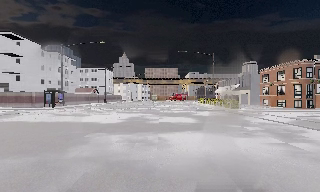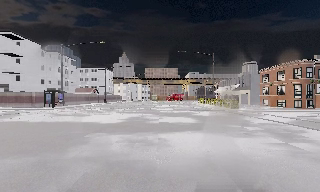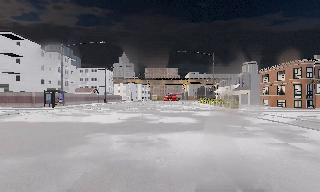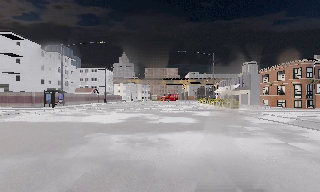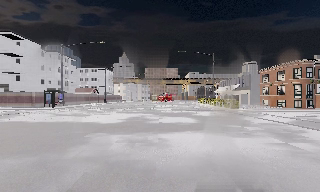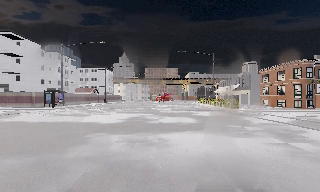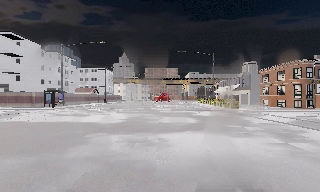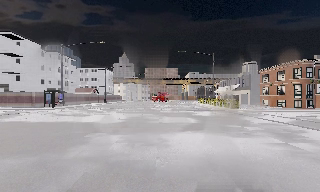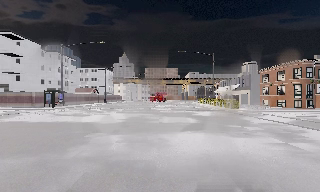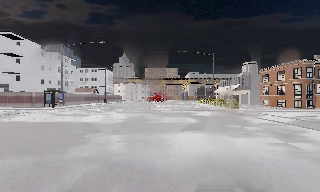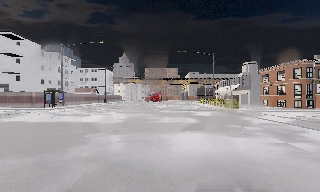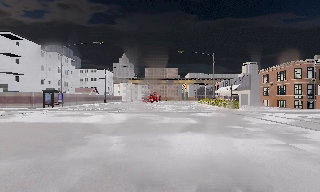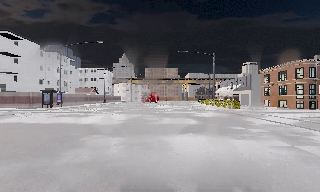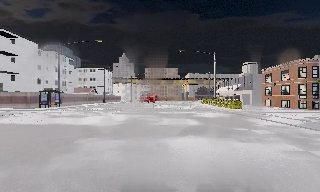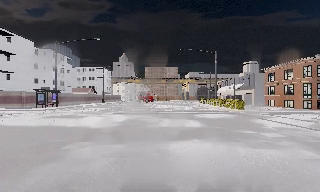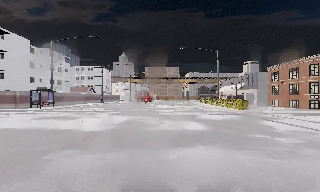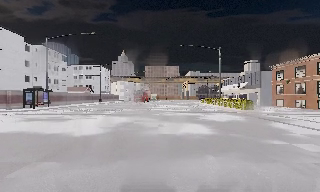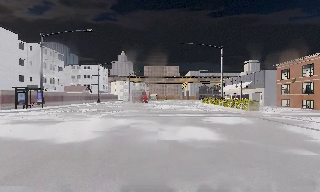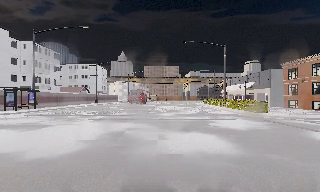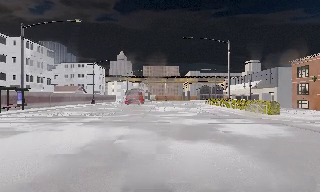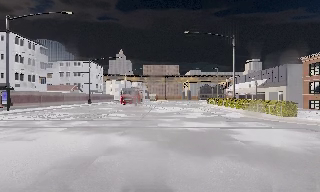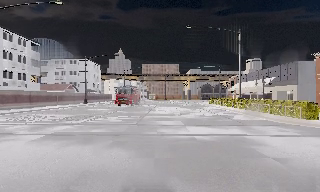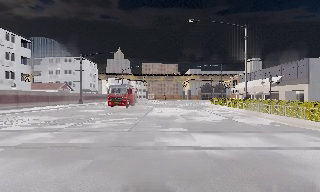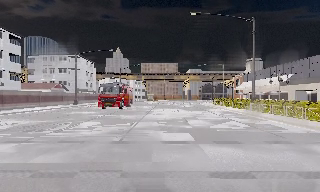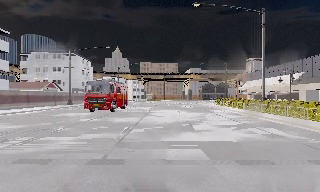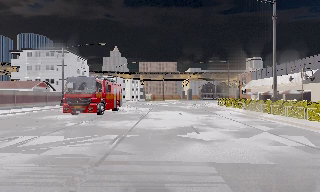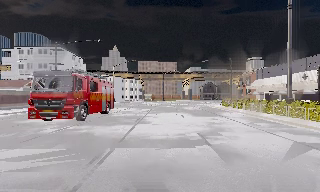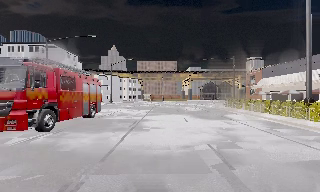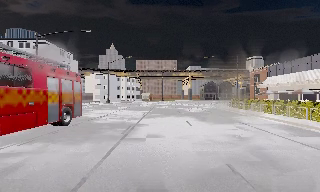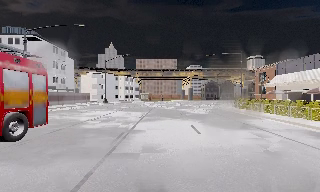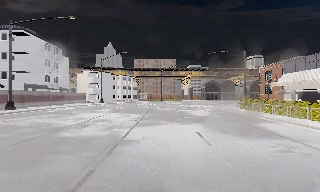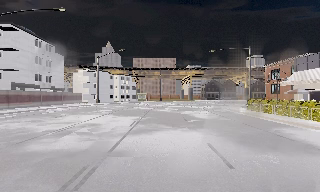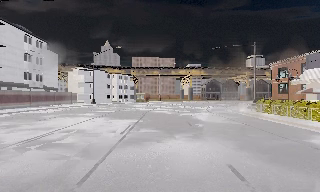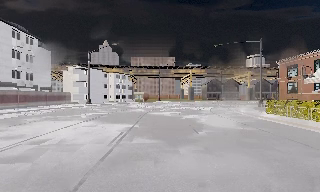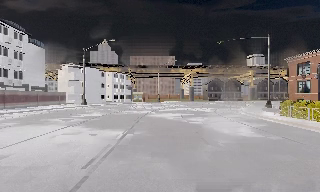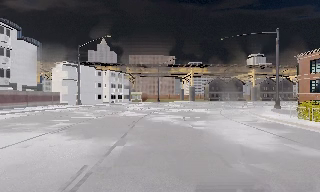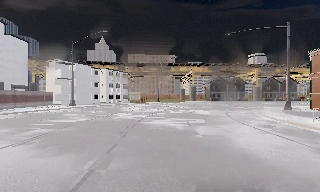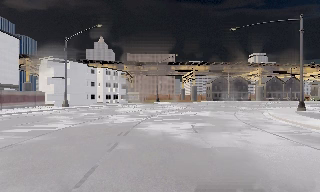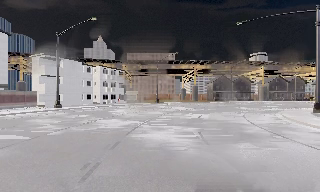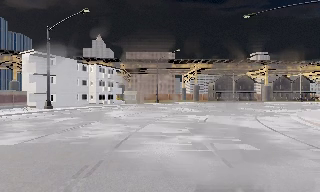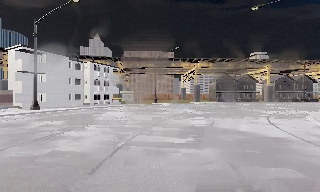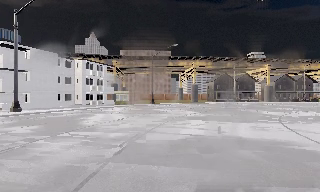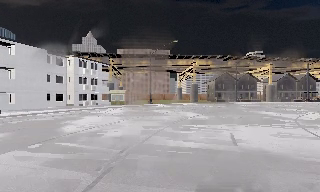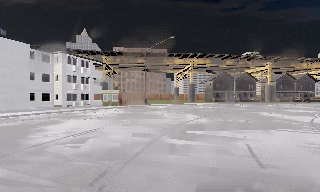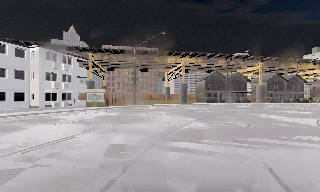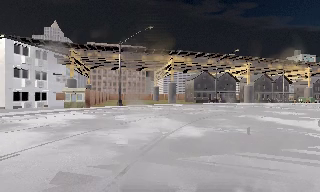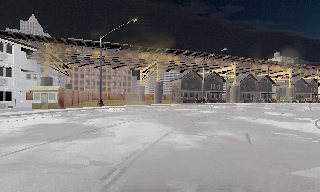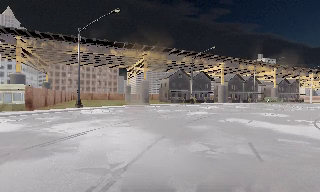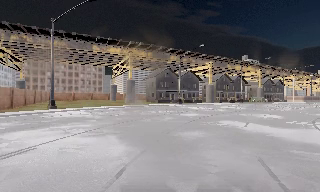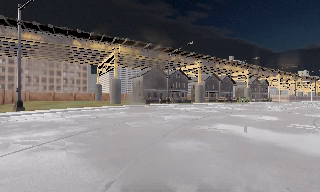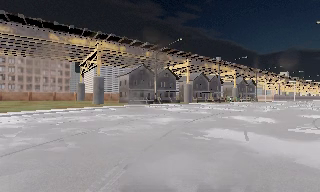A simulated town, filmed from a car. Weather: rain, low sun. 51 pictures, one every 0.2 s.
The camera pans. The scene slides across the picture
to the left.
The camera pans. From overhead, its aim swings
clockwise.
0.0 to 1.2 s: The camera keeps its place and its aim.
1.2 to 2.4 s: The camera shifts only a little, or ends up much as it began.
2.4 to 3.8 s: The camera travels forward, about 8 m, so what stands in front looms larger. It gains speed.
3.8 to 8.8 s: The camera travels forward, about 45 m, so what stands in front looms larger.
8.8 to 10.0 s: The camera swings to its right by about 25 degrees, and the scene slides to the left. It travels forward, about 11 m, so what stands in front looms larger.
The film runs forward here.
